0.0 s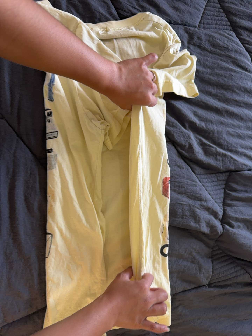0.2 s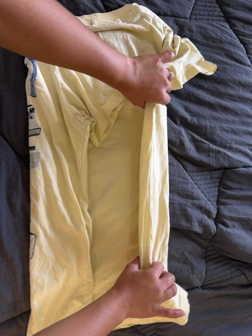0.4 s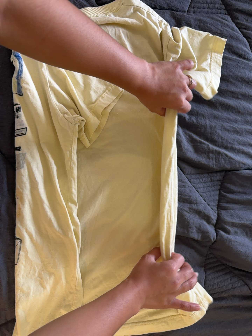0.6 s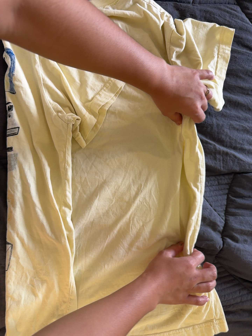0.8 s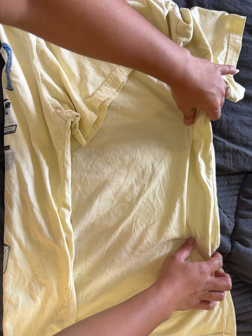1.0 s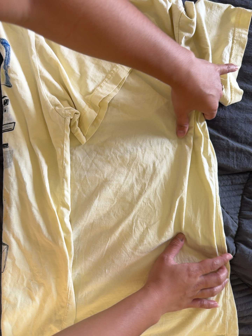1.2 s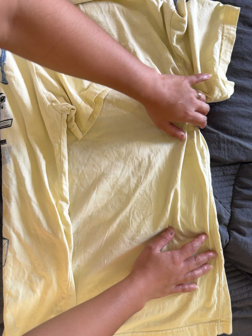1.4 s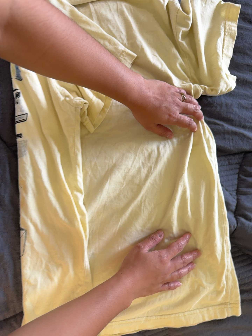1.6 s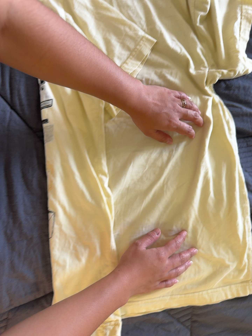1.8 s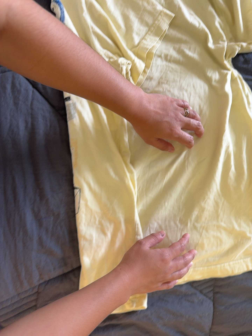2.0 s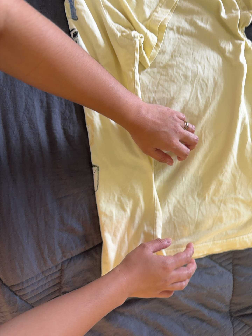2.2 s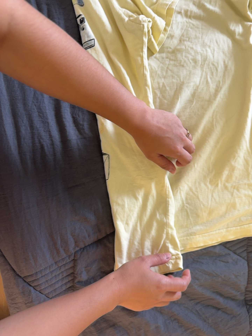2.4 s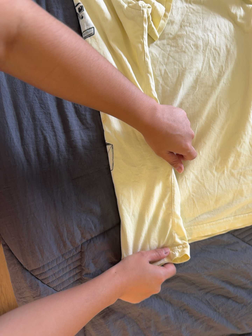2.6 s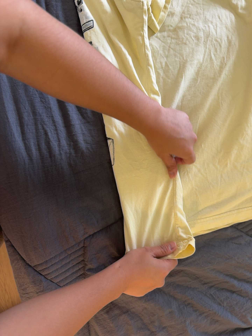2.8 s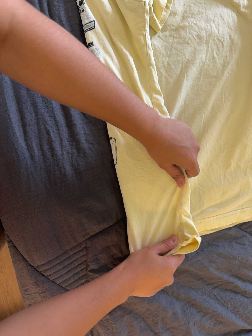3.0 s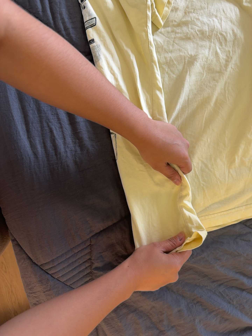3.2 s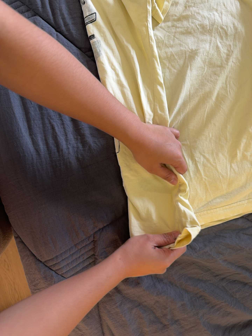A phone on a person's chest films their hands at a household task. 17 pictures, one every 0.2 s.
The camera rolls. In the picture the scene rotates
counterclockwise.
0.0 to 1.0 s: The camera pans to its left by about 10 degrees. It travels to its right and forward, about 16 cm.
1.0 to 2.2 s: The camera travels to its left and toward the bottom of its view, about 20 cm, so close, fixed things drift to the right. It rolls about its line of sight by about 10 degrees, and the scene rotates counterclockwise.
2.2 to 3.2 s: The camera shifts only a little, or ends up much as it began.
The film runs backward here.
